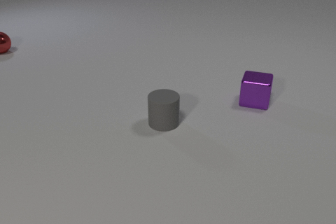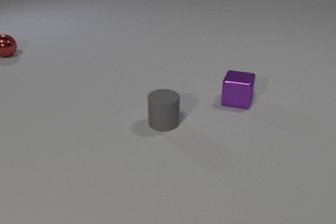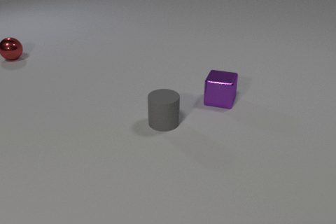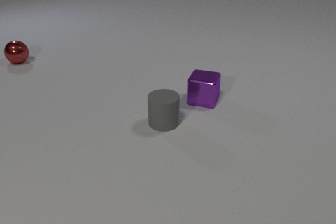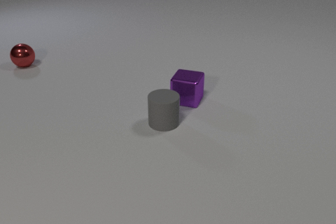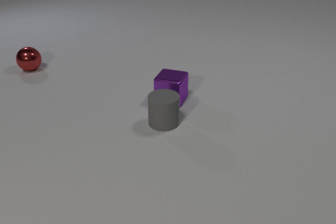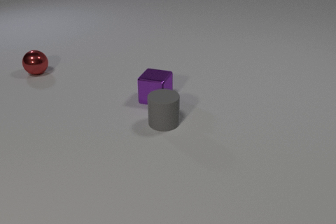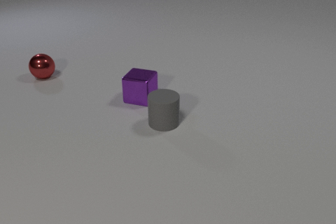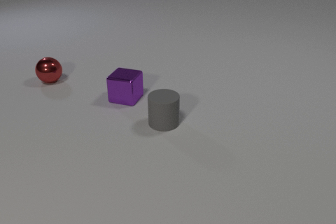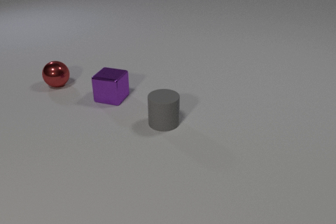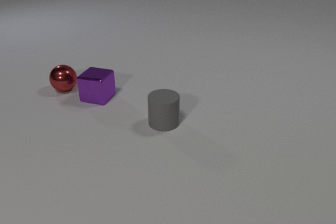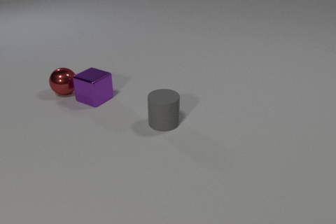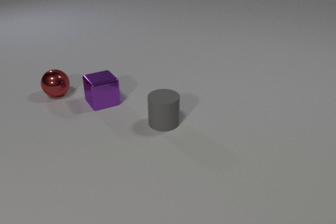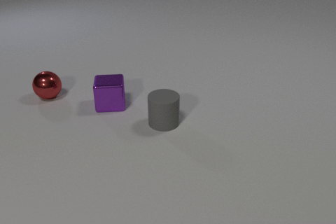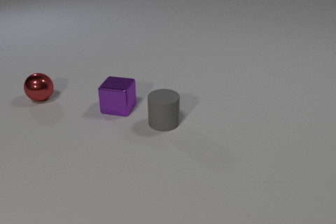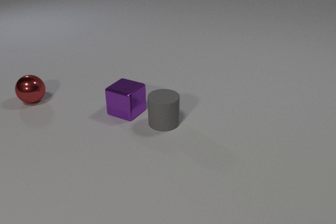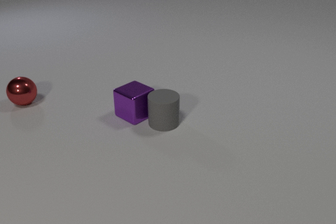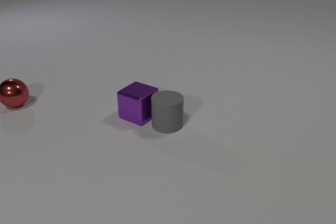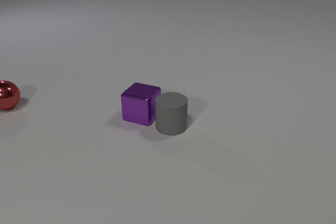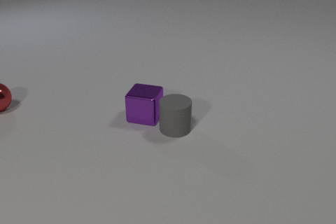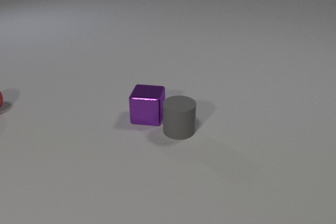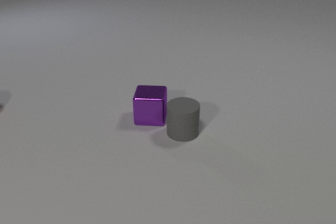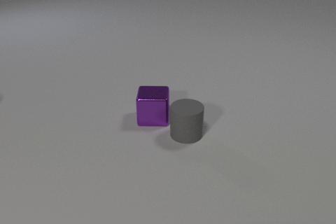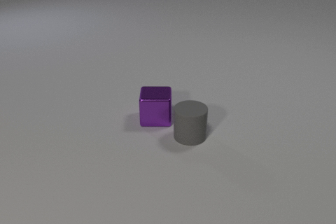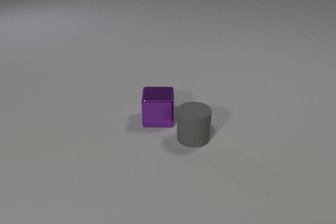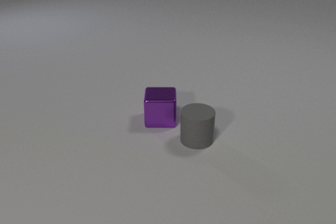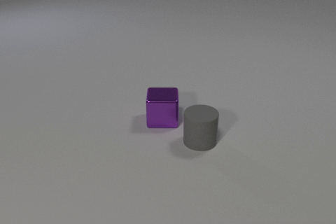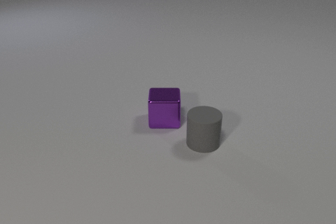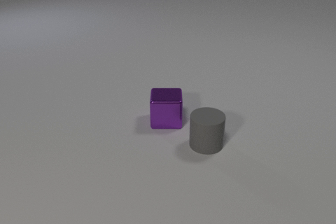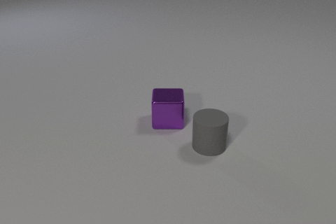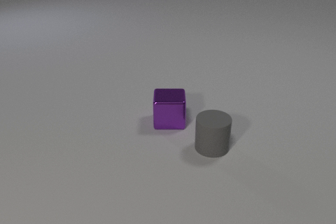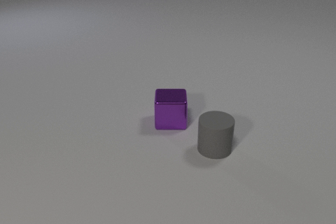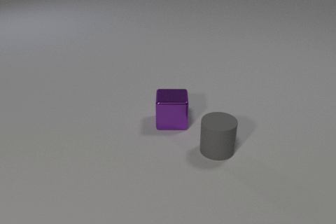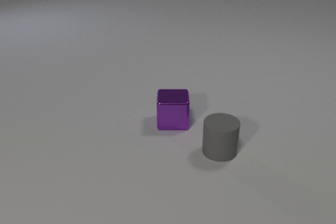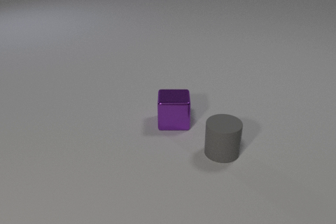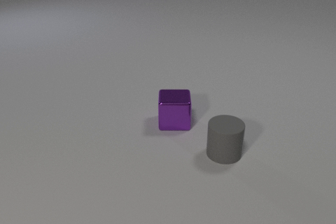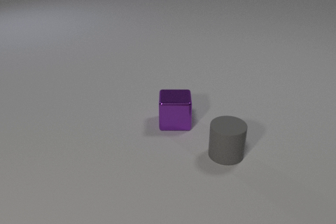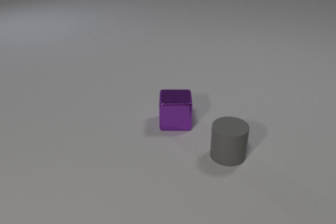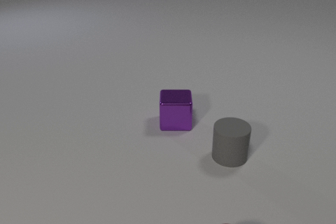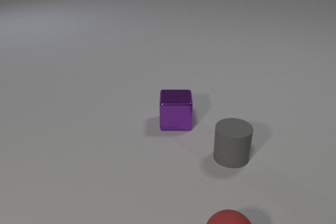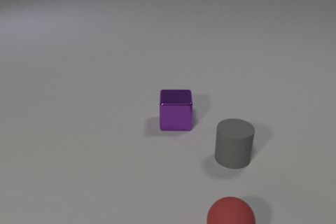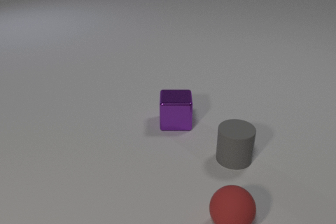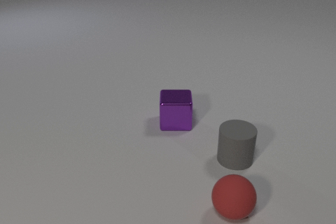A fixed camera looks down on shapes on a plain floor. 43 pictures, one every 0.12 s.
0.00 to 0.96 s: The red metal sphere rolls toward the camera and to the right. The purple metal cube slides to the left.
0.96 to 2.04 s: The red metal sphere rolls toward the camera and to the left. The purple metal cube slides toward the camera, spins so that its near face slides to the left, clockwise seen from above. The red metal sphere and the purple metal cube collide. The purple metal cube and the gray rubber cylinder collide.
2.04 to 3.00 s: The red metal sphere rolls to the left, leaves at the left edge. The purple metal cube slides to the right and toward the camera, spins so that its near face slides to the right, counterclockwise seen from above. The gray rubber cylinder slides to the right and toward the camera.
3.00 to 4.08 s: The purple metal cube slides to the right. The gray rubber cylinder slides to the right and toward the camera.
4.08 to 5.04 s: The gray rubber cylinder slides to the right and toward the camera. The red rubber sphere comes in at the bottom edge, rolls away from the camera.
How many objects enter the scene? 1.
What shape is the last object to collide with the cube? cylinder.
What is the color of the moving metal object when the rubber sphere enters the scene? purple.
